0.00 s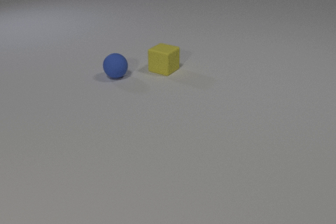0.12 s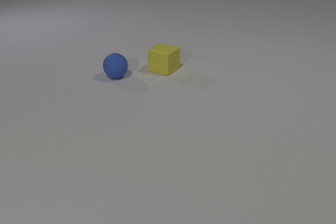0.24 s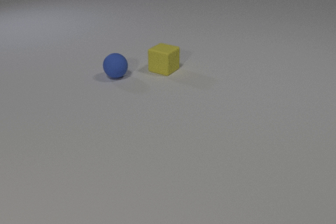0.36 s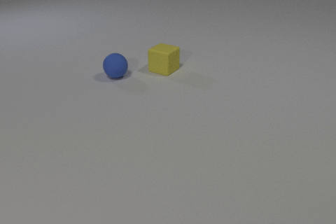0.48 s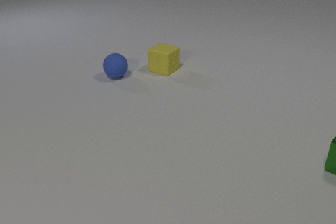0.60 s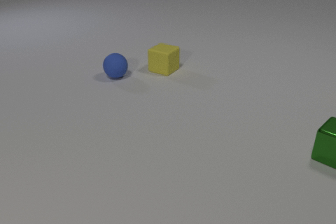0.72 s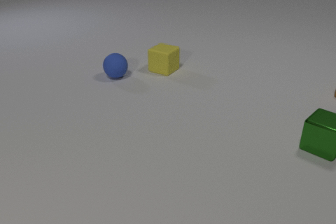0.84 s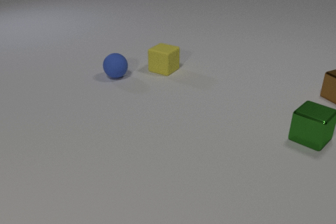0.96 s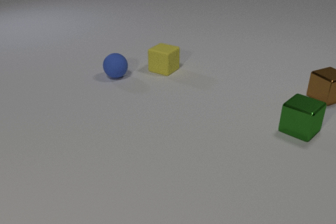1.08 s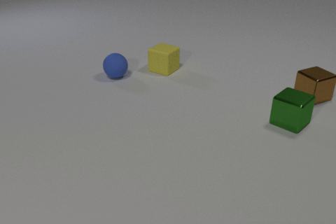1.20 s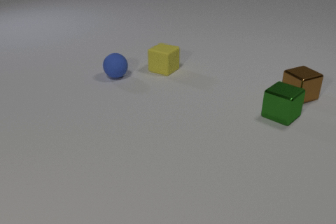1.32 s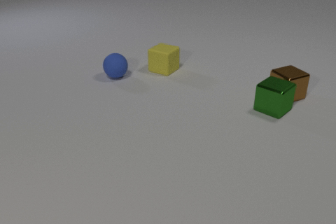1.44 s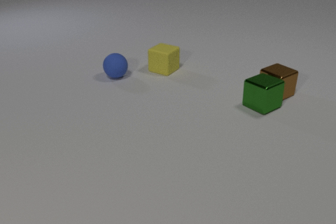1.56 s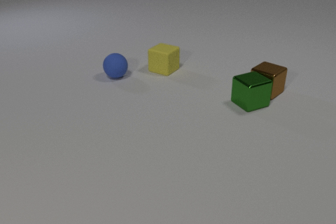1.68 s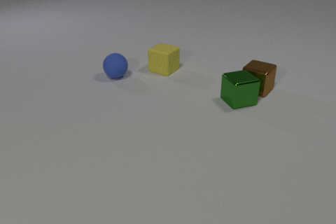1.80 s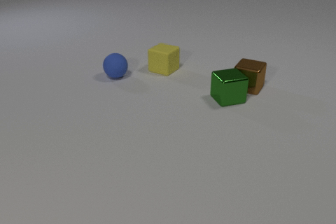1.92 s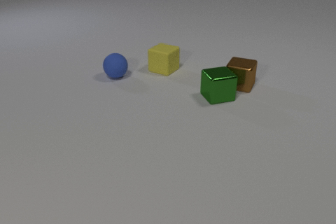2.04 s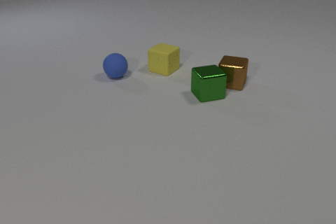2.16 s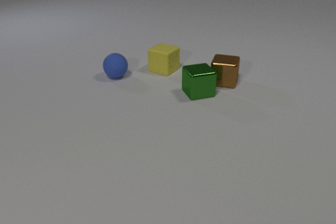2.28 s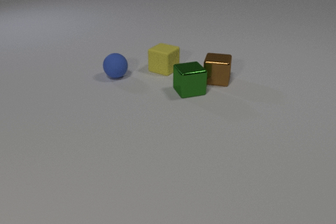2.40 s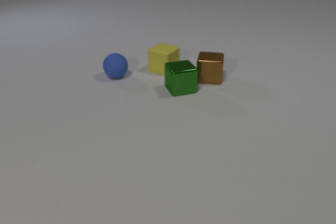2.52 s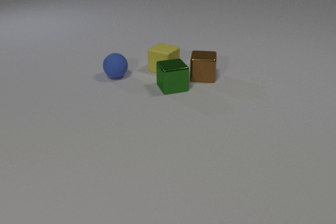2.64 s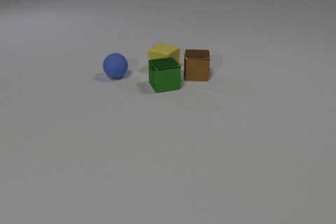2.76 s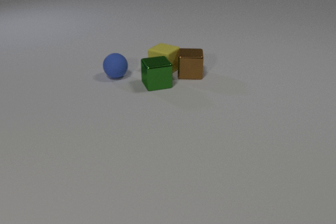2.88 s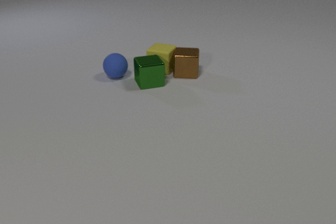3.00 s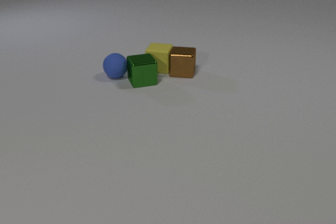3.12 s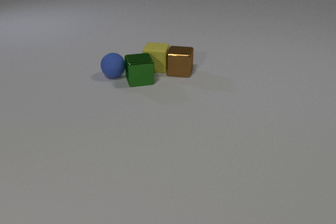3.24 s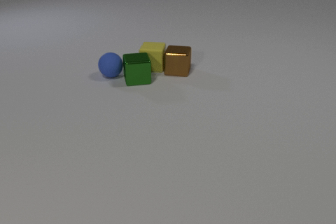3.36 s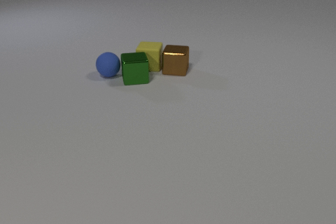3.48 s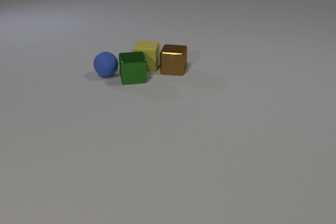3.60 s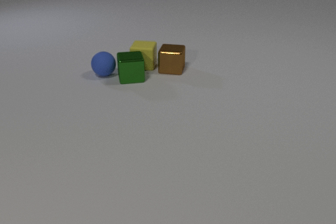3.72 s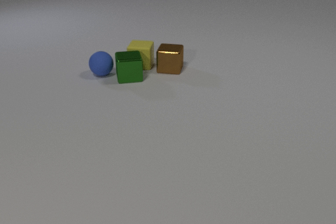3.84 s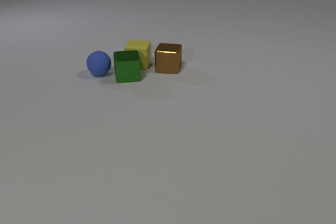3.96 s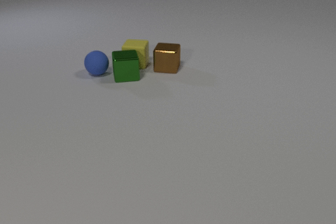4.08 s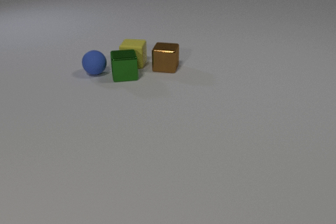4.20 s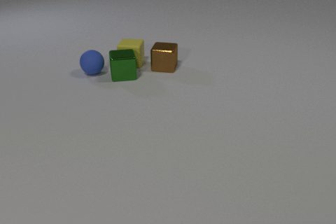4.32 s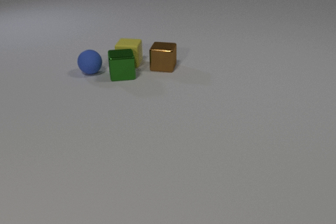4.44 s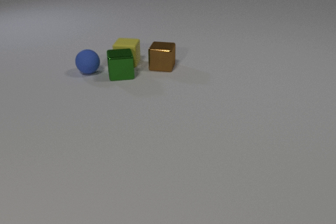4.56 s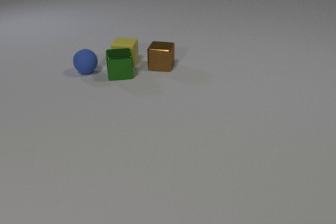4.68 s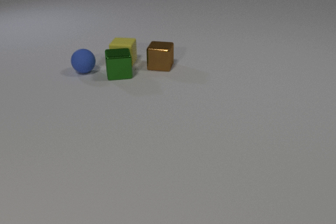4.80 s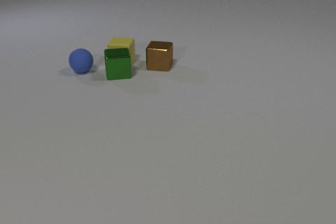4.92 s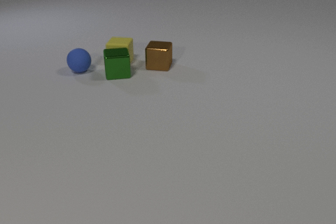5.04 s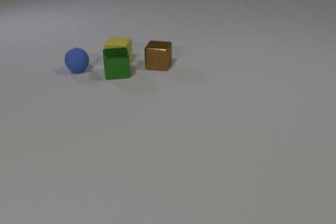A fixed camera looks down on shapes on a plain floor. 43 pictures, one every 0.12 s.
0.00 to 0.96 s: The green metal cube comes in at the right edge, slides away from the camera and to the left. The brown metal cube comes in at the right edge, slides to the left.
0.96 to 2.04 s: The green metal cube slides to the left and away from the camera, spins so that its near face slides to the left, clockwise seen from above. The brown metal cube slides to the left, spins so that its near face slides to the right, counterclockwise seen from above. The green metal cube and the brown metal cube collide.
2.04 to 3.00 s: The green metal cube slides to the left and away from the camera. The brown metal cube slides to the left and away from the camera. The brown metal cube and the yellow rubber cube collide. The green metal cube and the blue rubber sphere collide.
3.00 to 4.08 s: The green metal cube slides to the left and away from the camera. The brown metal cube slides to the left and away from the camera. The yellow rubber cube slides to the left and away from the camera. The blue rubber sphere rolls to the left and away from the camera.
4.08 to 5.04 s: The green metal cube slides to the left and away from the camera. The brown metal cube slides to the left and away from the camera. The yellow rubber cube slides to the left and away from the camera. The blue rubber sphere rolls to the left and away from the camera.
What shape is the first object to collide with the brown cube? cube.
How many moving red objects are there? 0.
How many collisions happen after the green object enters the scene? 3.
